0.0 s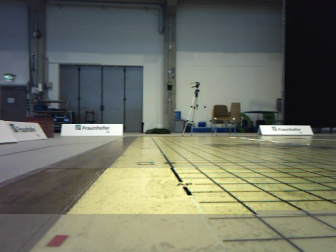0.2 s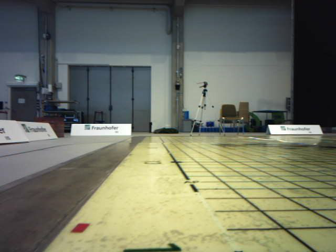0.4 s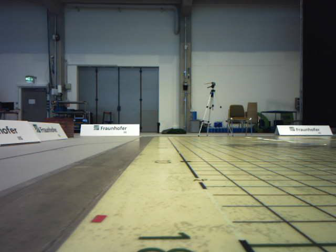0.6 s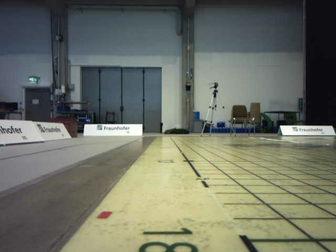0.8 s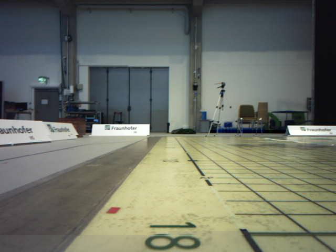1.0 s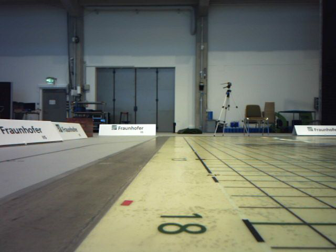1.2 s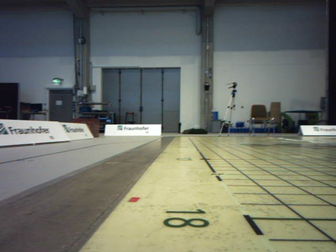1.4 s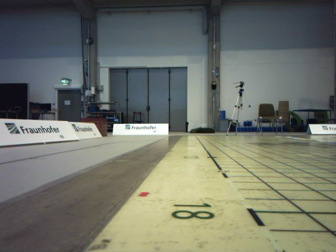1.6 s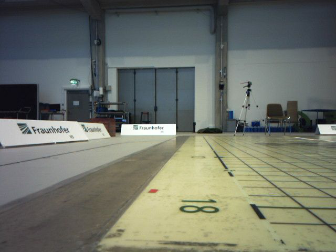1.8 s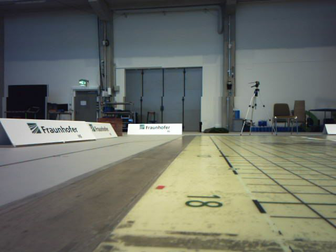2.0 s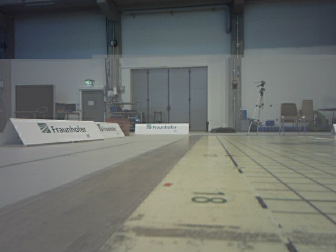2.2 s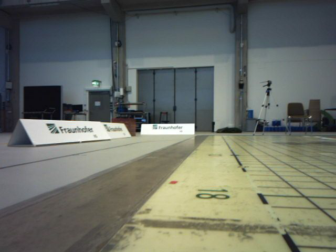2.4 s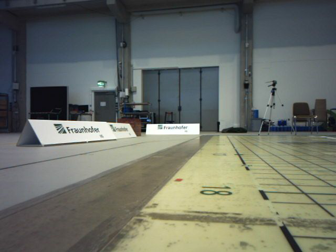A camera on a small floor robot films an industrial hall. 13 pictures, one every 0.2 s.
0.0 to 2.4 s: The scene slides to the right, as the camera pans about 15 degrees to its left. It travels backward, about 0.4 m, so what stands in front gets smaller.
The film runs backward here.
